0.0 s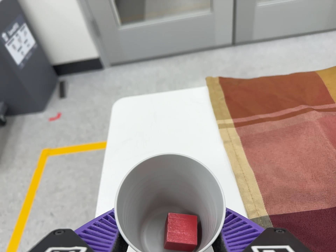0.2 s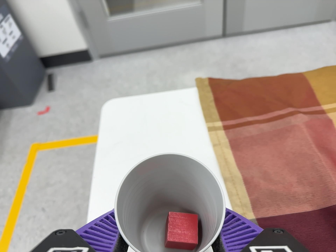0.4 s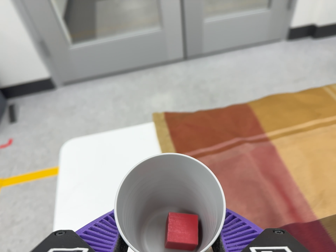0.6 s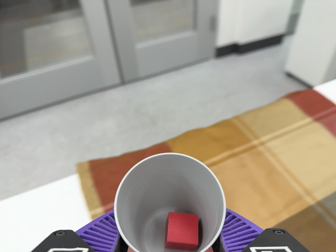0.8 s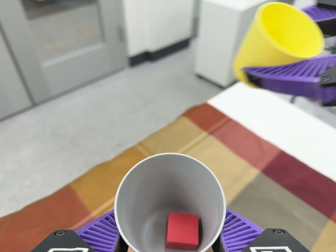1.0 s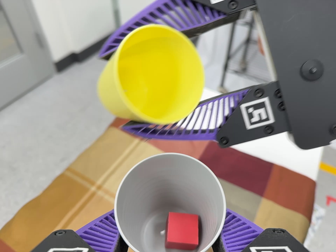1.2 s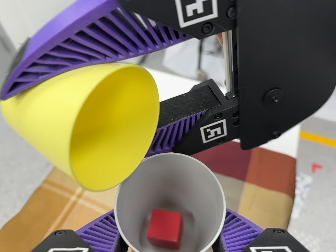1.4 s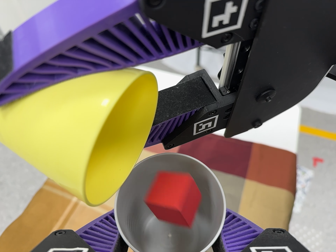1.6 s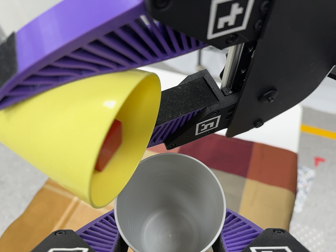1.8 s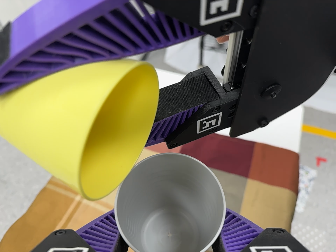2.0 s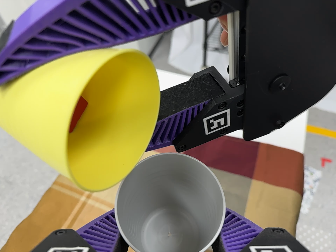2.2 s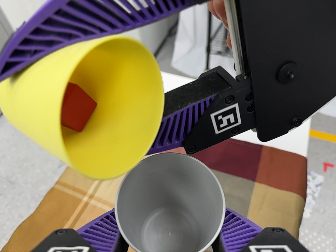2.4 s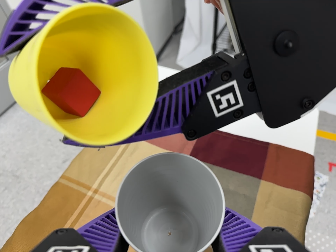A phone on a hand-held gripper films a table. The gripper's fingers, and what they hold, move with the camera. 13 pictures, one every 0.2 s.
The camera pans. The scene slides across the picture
to the left.
The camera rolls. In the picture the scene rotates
counterclockwise.
0.0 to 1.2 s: The scene slides to the left, as the camera pans about 50 degrees to its right. It travels to its right and toward the top of its view, about 26 cm, so close, fixed things drift to the left. It rolls about its line of sight by about 40 degrees, and the scene rotates counterclockwise.
1.2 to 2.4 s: The camera shifts only a little, or ends up much as it began.
The film runs backward here.
